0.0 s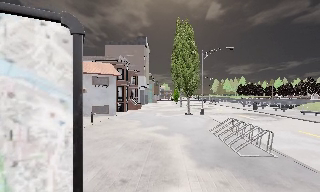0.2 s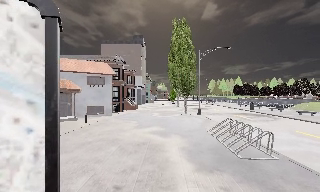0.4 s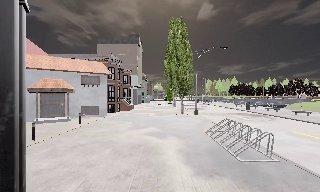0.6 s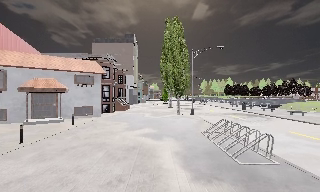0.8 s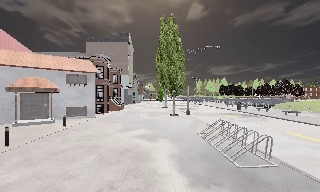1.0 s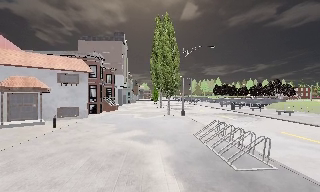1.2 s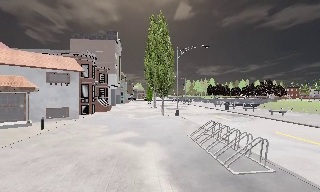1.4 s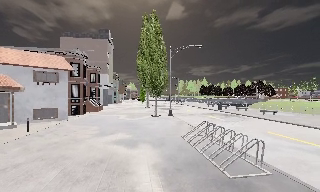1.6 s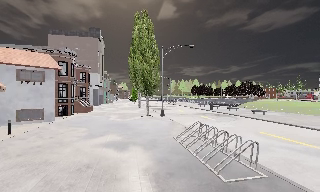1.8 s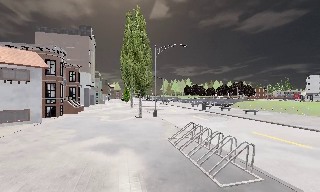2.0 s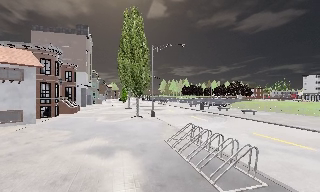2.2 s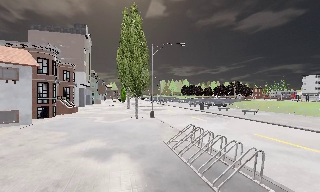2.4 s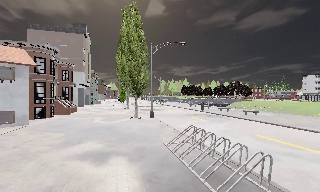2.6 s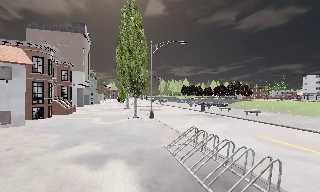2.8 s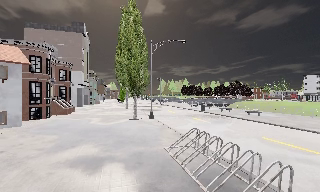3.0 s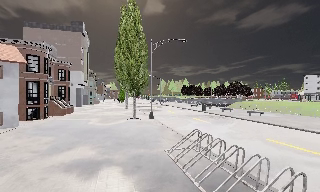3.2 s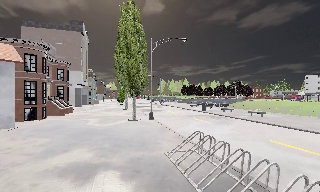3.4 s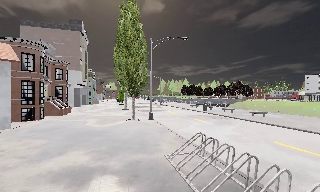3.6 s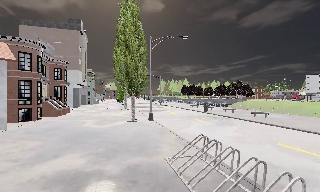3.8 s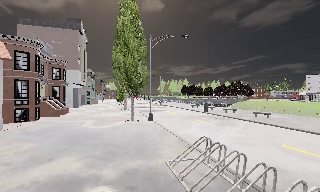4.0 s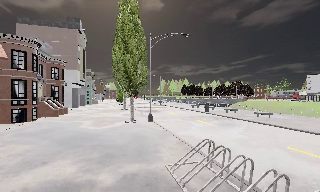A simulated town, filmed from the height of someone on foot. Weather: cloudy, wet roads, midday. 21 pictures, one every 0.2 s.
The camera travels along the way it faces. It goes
forward.
0.0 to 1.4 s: The camera swings to its right by about 10 degrees, and the scene slides to the left. It travels forward, about 2 m, so what stands in front looms larger.
1.4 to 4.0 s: The camera travels forward, about 3.5 m, so what stands in front looms larger.
The film runs forward here.
